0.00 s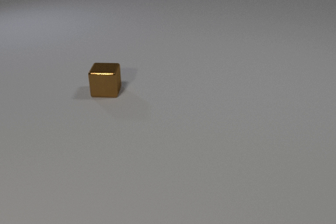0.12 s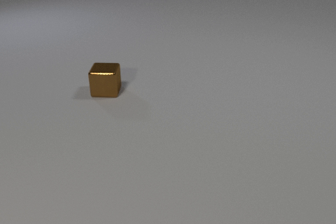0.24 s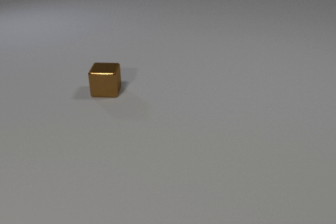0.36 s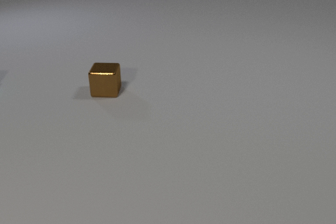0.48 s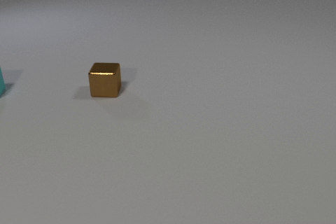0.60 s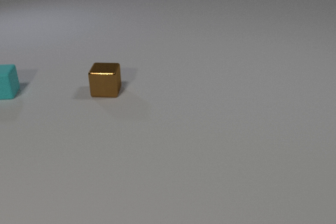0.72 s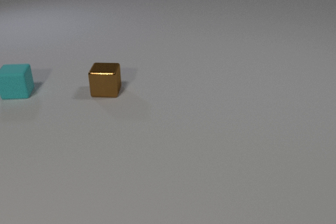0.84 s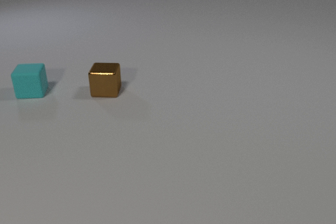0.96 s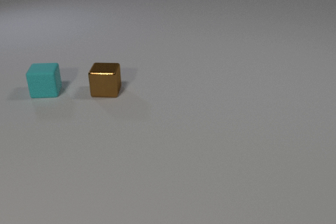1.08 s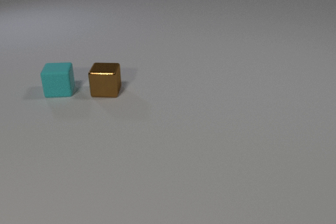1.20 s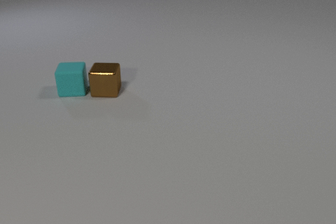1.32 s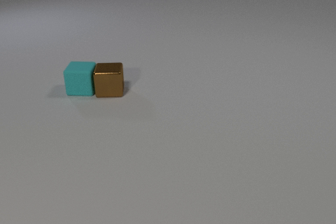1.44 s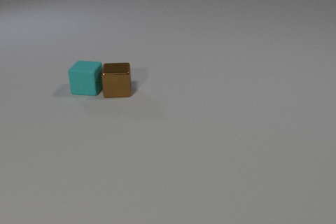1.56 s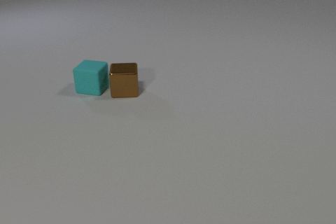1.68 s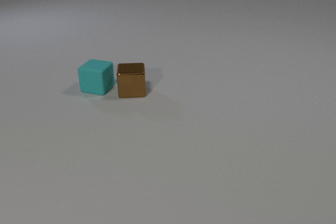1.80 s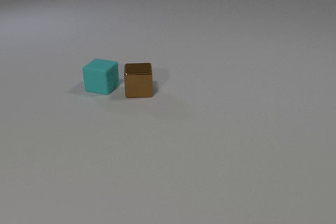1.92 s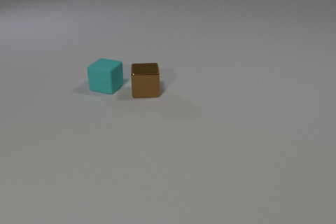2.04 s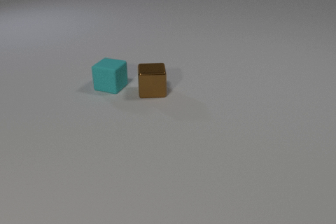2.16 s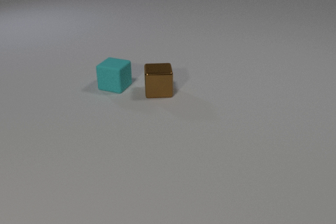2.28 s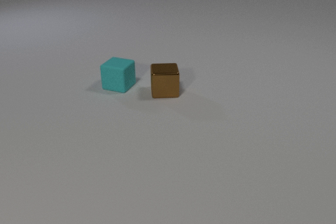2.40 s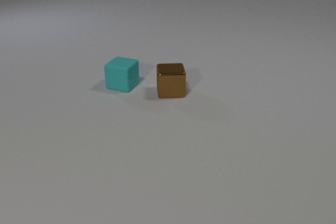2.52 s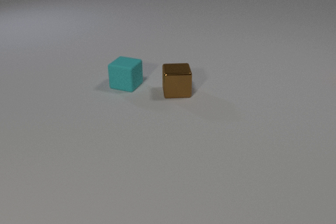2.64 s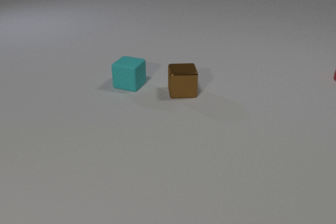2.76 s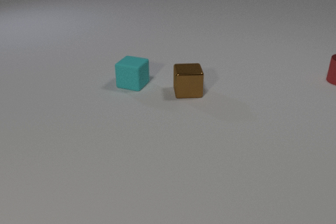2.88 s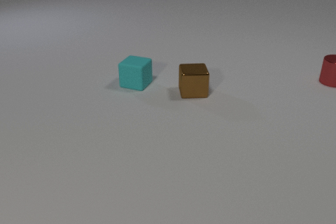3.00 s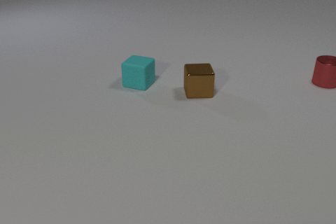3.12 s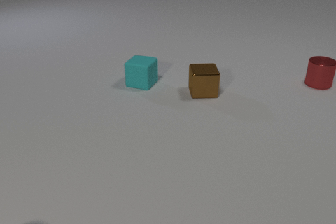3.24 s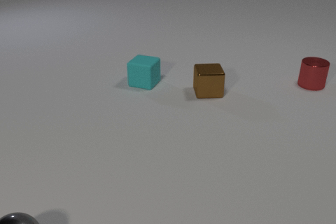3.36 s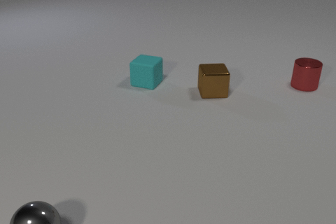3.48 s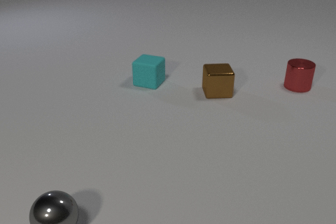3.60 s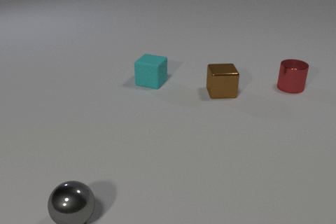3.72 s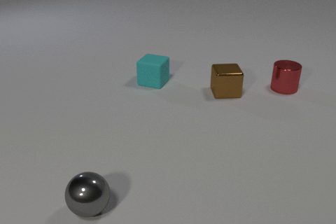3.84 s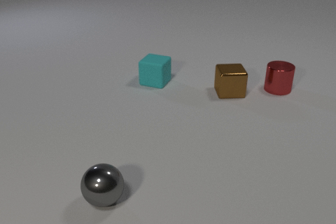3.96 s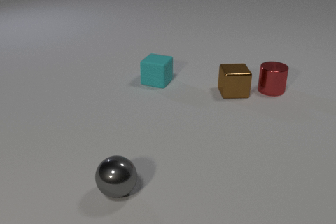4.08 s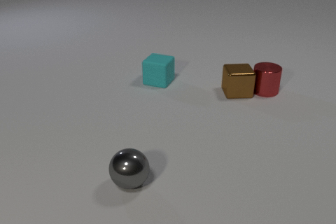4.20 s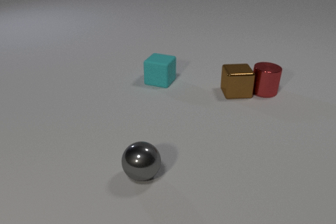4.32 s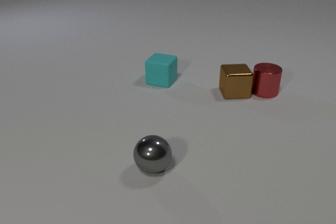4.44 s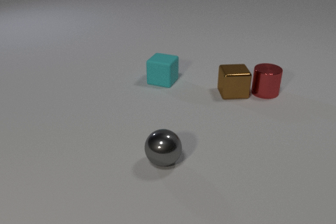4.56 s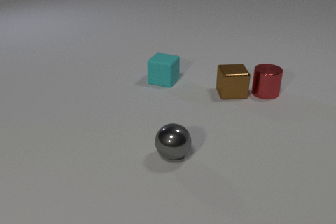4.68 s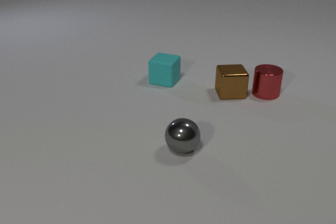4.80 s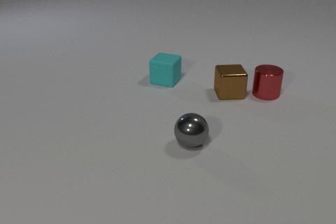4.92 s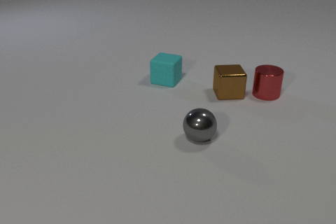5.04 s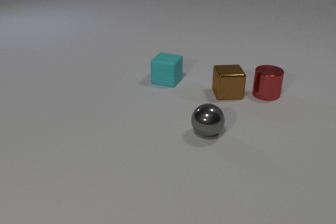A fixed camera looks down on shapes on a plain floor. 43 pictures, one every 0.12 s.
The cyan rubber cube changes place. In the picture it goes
to the right.
The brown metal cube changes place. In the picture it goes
to the right.
0.00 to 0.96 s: The cyan rubber cube comes in at the left edge, slides to the right.
0.96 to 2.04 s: The cyan rubber cube slides to the right, spins so that its near face slides to the left, clockwise seen from above. The brown metal cube slides to the right. The cyan rubber cube and the brown metal cube collide.
2.04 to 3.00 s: The cyan rubber cube slides to the right. The brown metal cube slides to the right. The red metal cylinder comes in at the right edge, slides to the left and toward the camera.
3.00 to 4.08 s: The cyan rubber cube slides to the right. The brown metal cube slides to the right. The red metal cylinder slides to the left and toward the camera. The gray metal sphere comes in at the bottom edge, rolls to the right and away from the camera.
4.08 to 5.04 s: The cyan rubber cube slides to the right. The brown metal cube slides to the left. The red metal cylinder slides toward the camera. The gray metal sphere rolls away from the camera and to the right. The brown metal cube and the red metal cylinder collide.
How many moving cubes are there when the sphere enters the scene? 2.
What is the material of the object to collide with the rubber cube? metal.
How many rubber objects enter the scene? 1.
